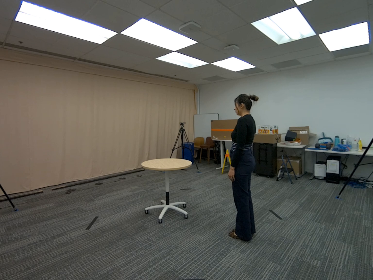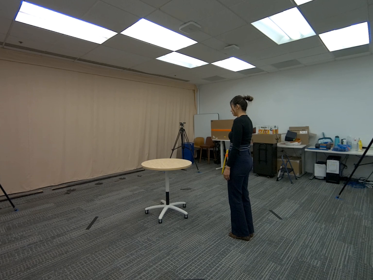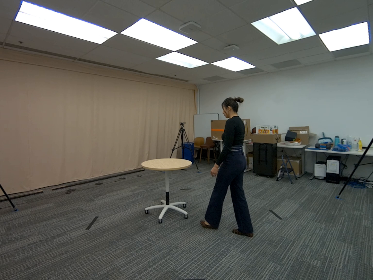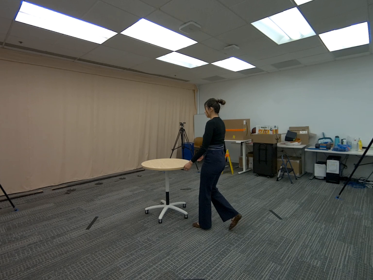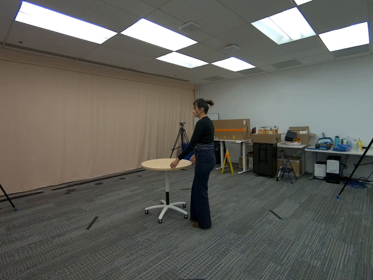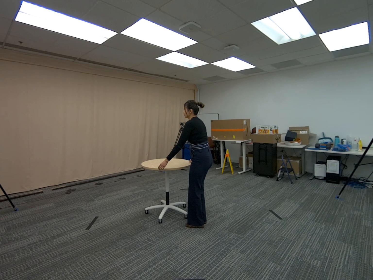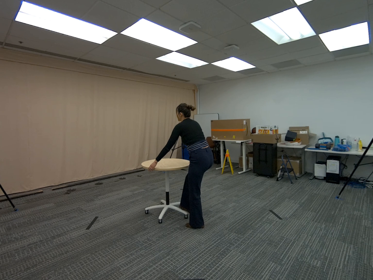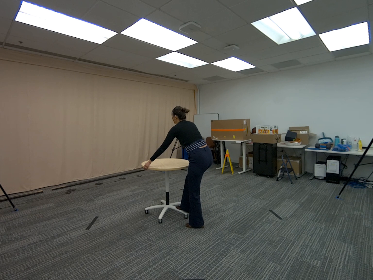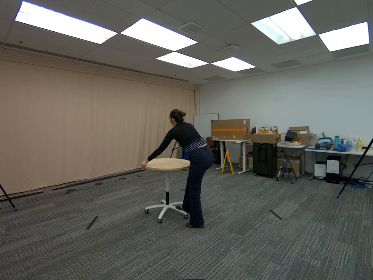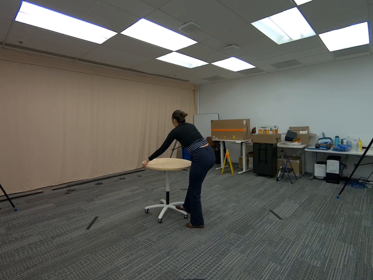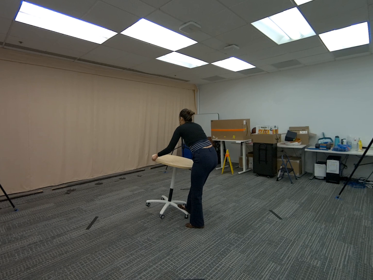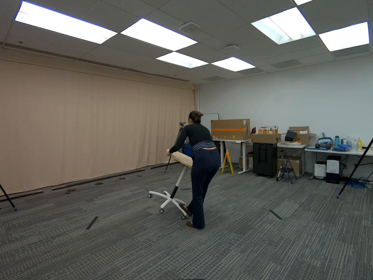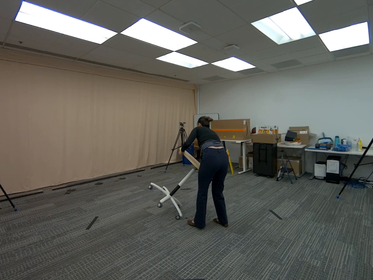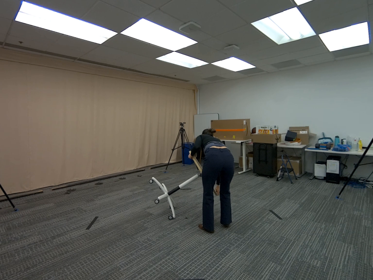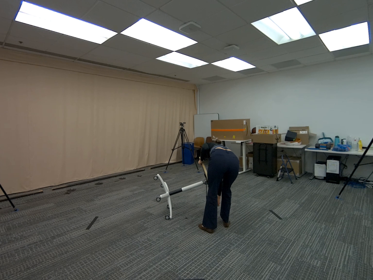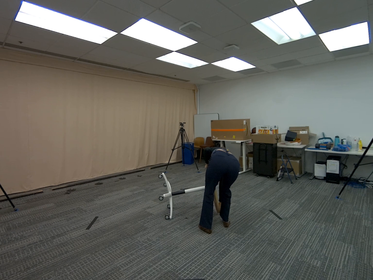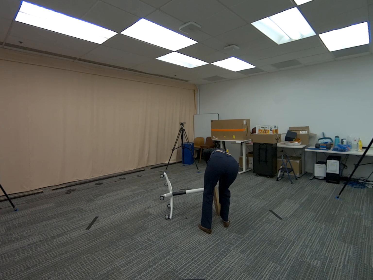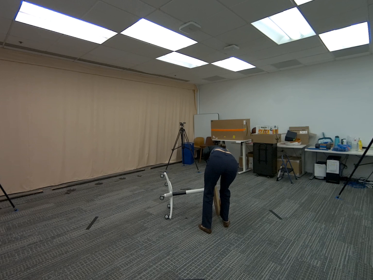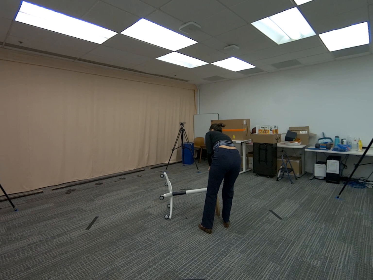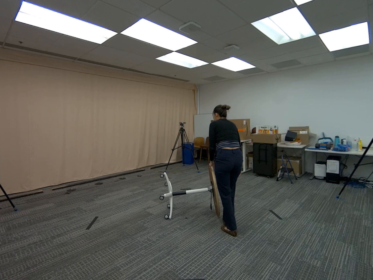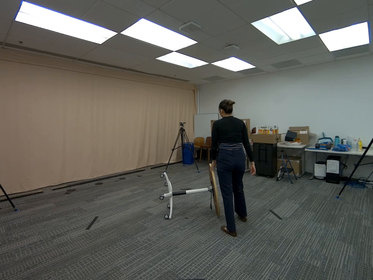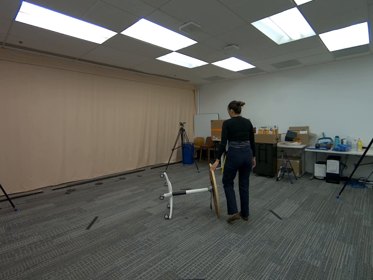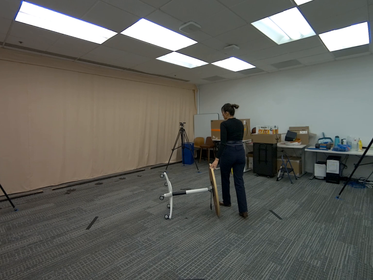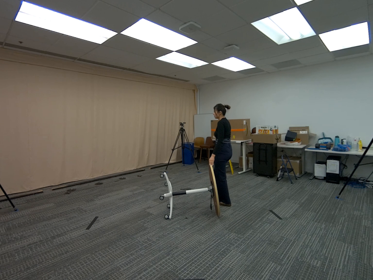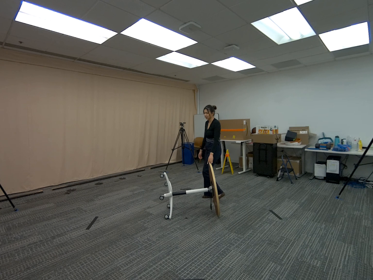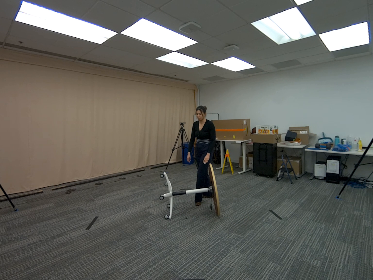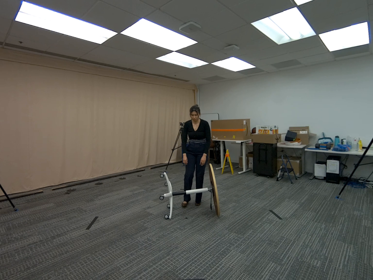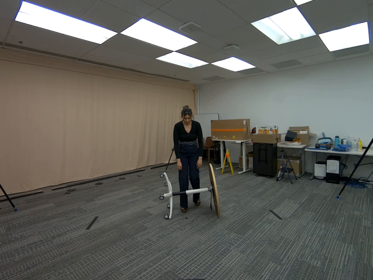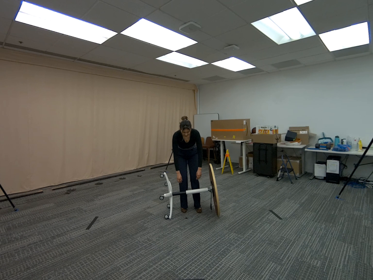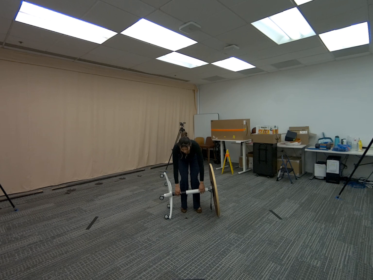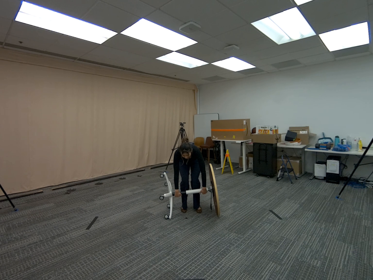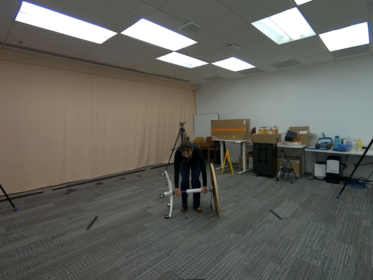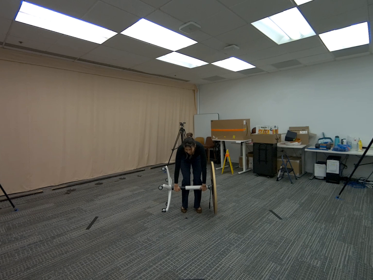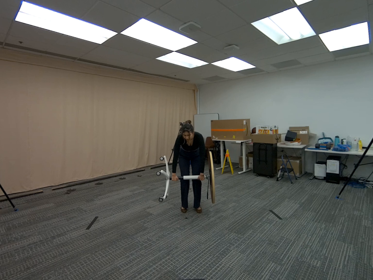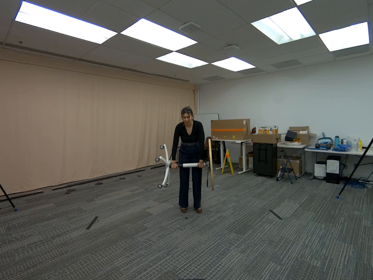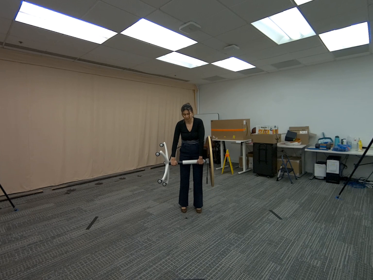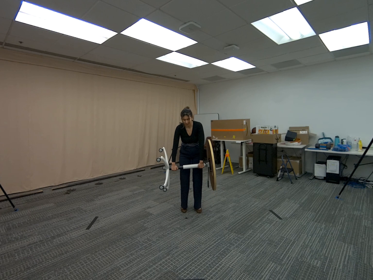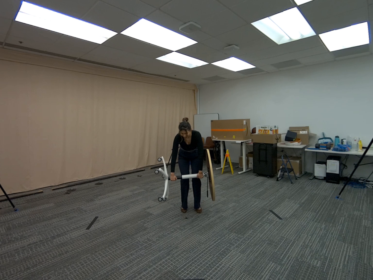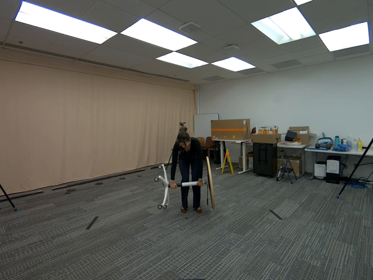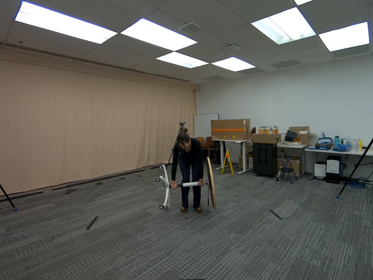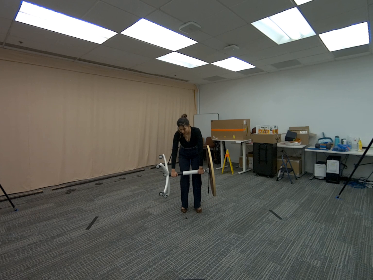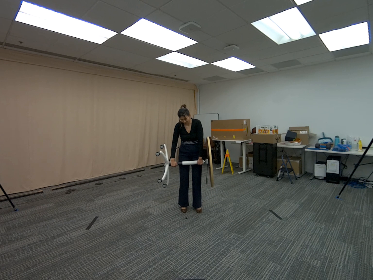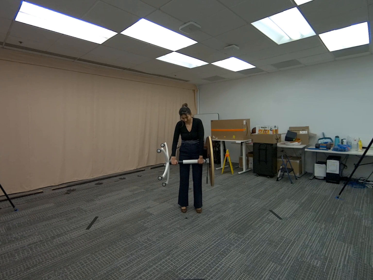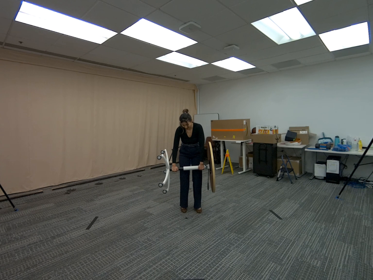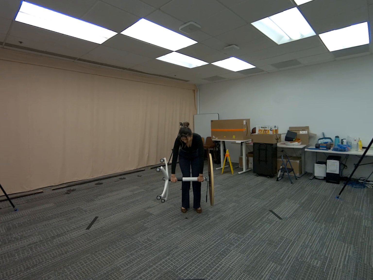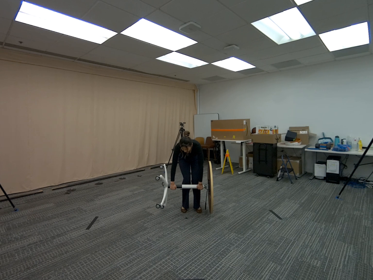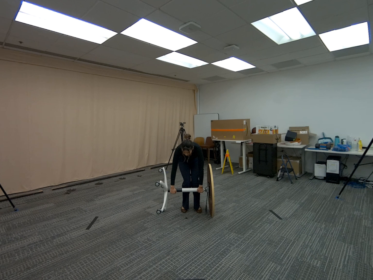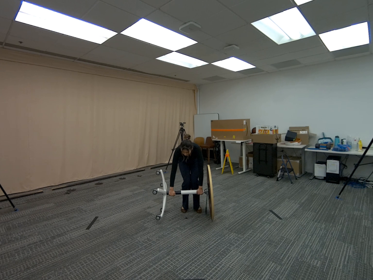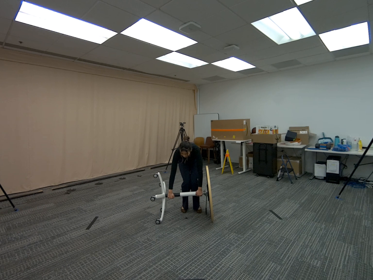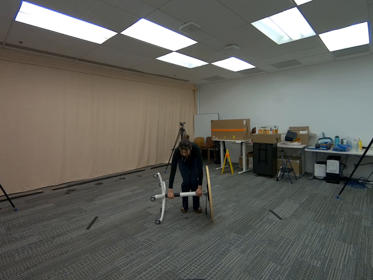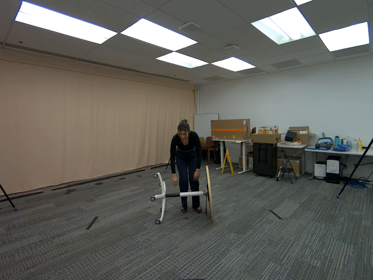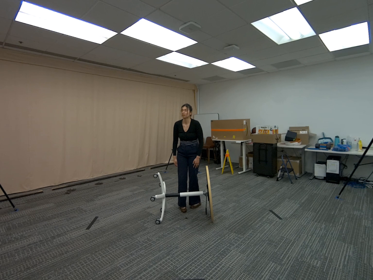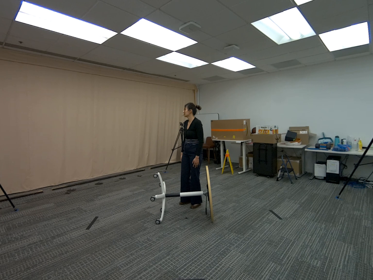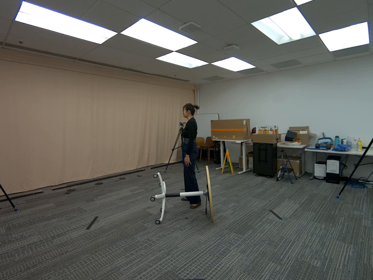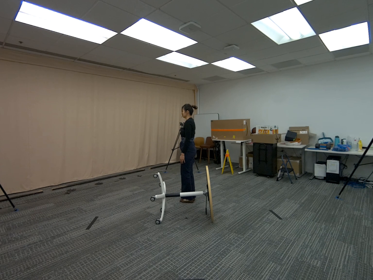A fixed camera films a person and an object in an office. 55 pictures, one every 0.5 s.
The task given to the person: Walk to the round table and lower it onto its side. Using both hands, grasp the central support (neck) of the table, then lift it slightly and lower it back down. Repeat this lifting and lowering motion until you are finished, and leave the table on its side.
